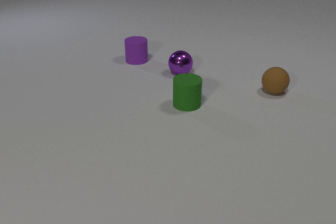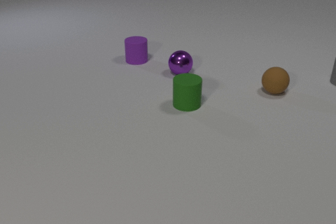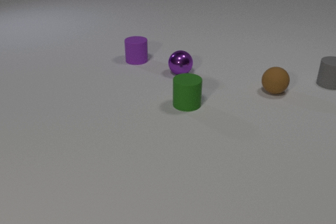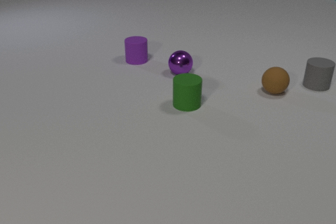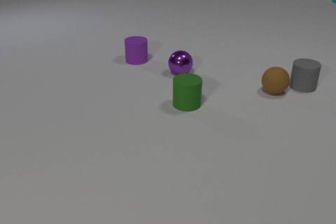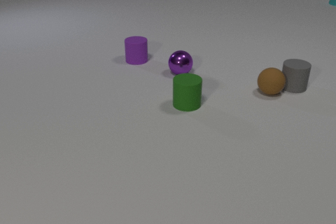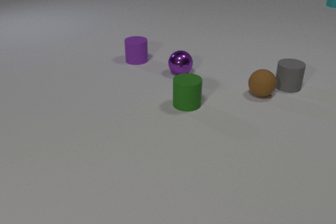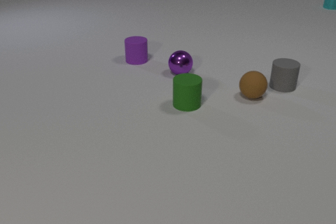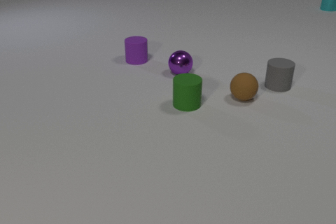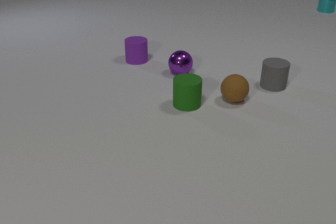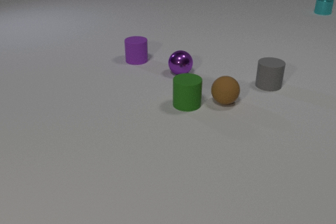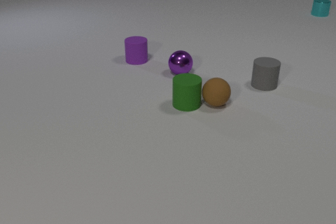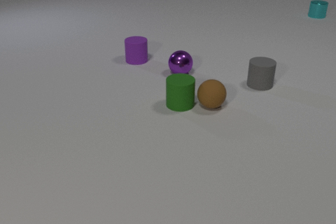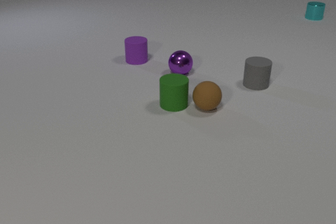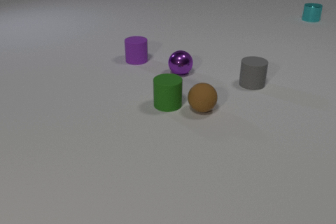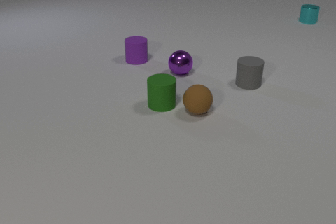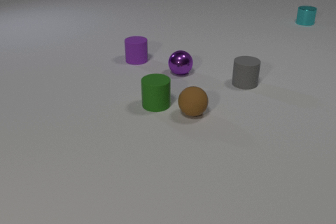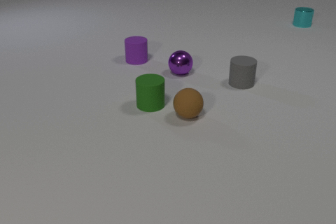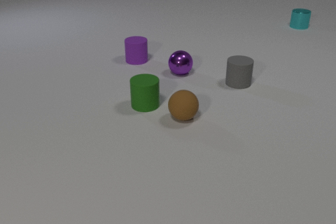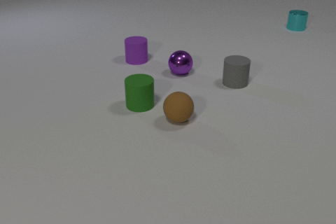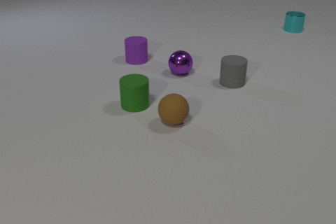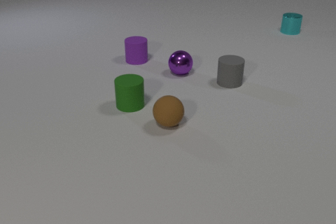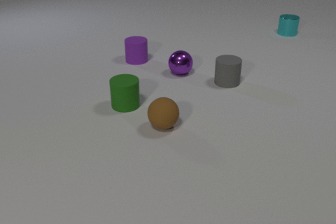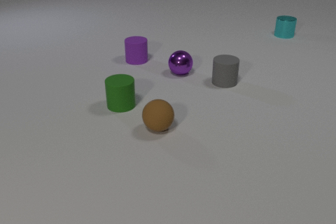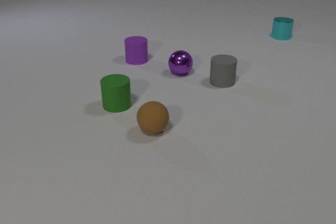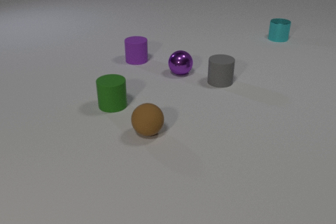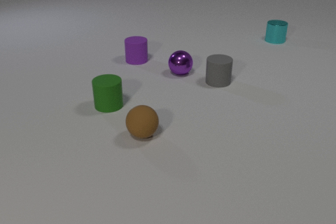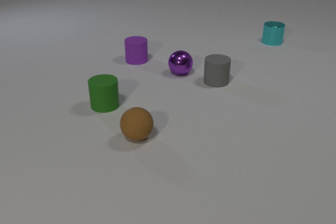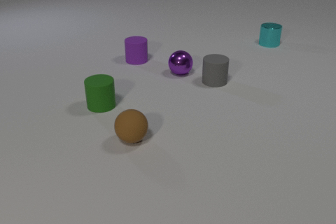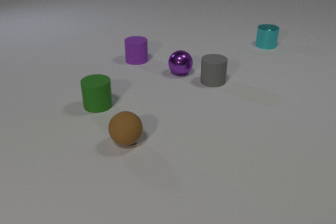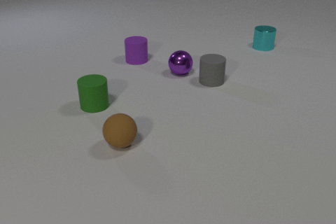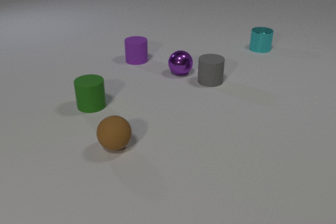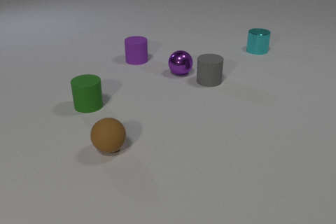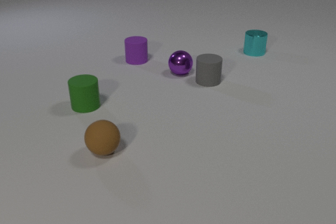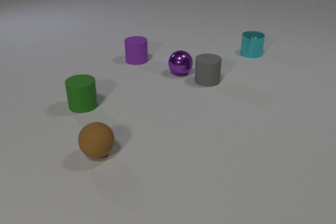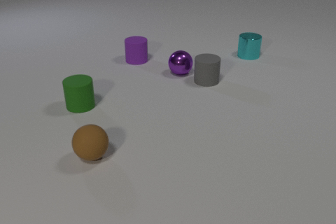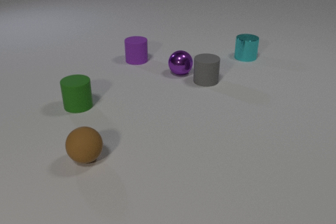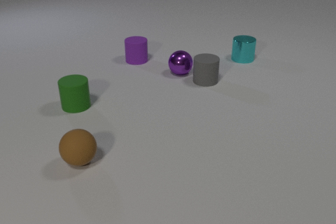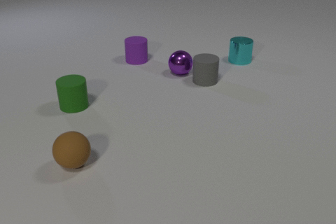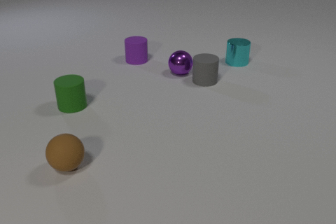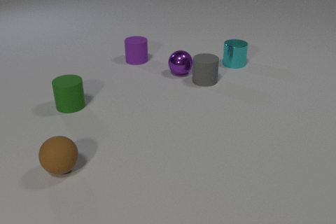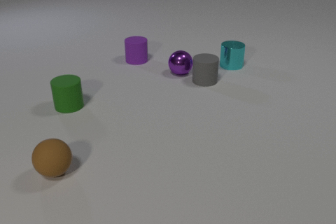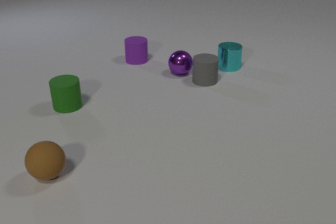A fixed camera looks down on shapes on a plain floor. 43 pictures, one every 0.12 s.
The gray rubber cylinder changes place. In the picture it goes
to the left.
The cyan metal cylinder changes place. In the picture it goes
toward the camera.
0.00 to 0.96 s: The gray rubber cylinder comes in at the right edge, slides to the left and toward the camera. The brown rubber sphere rolls to the left and toward the camera. The cyan metal cylinder comes in at the right edge, slides toward the camera. The gray rubber cylinder and the brown rubber sphere collide.
0.96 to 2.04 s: The gray rubber cylinder slides to the left. The brown rubber sphere rolls to the left and toward the camera. The cyan metal cylinder slides toward the camera. The green rubber cylinder slides to the left. The brown rubber sphere and the green rubber cylinder collide.
2.04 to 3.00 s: The gray rubber cylinder slides to the left. The brown rubber sphere rolls to the left and toward the camera. The cyan metal cylinder slides toward the camera and to the left. The green rubber cylinder slides to the left.
3.00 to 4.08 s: The gray rubber cylinder slides to the left. The brown rubber sphere rolls to the left and toward the camera. The cyan metal cylinder slides toward the camera and to the left. The green rubber cylinder slides to the left.
4.08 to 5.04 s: The brown rubber sphere rolls to the left and toward the camera. The cyan metal cylinder slides toward the camera and to the left. The green rubber cylinder slides to the left.
What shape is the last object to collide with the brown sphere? cylinder.
What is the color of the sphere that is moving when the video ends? brown.
Are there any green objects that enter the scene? no.
